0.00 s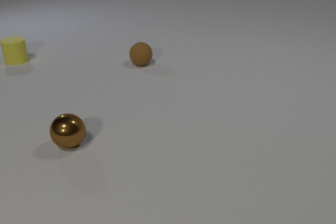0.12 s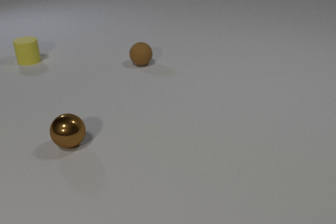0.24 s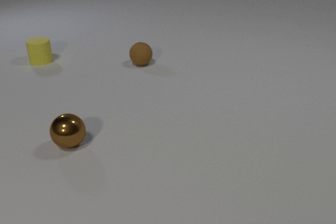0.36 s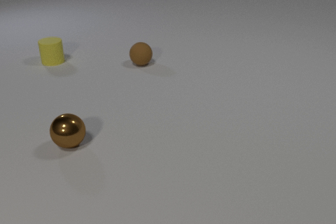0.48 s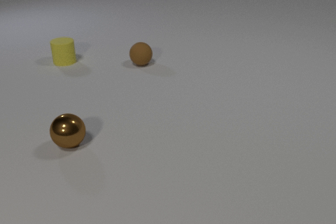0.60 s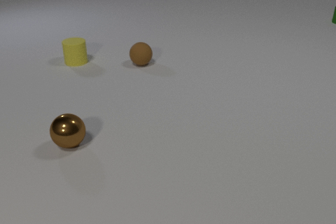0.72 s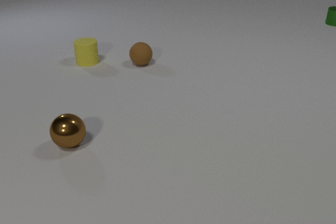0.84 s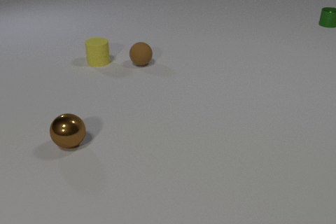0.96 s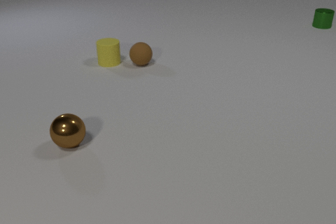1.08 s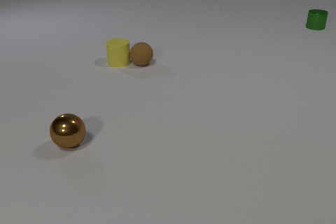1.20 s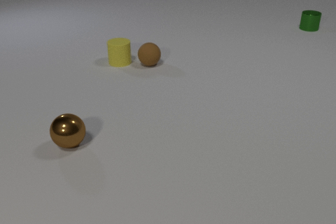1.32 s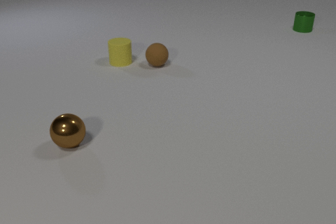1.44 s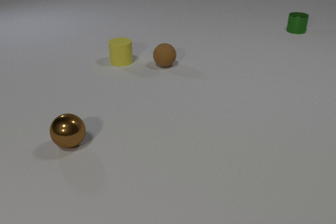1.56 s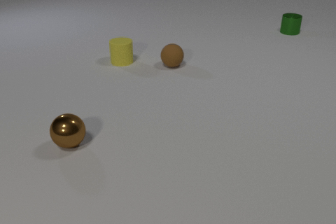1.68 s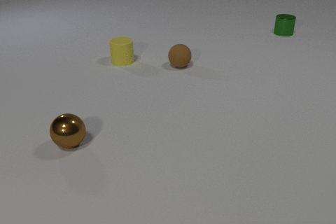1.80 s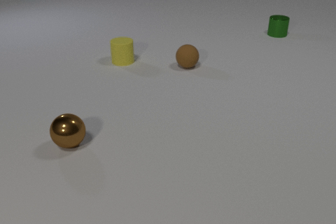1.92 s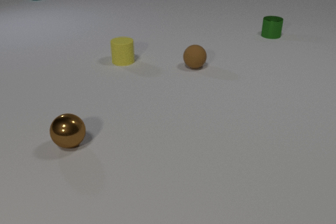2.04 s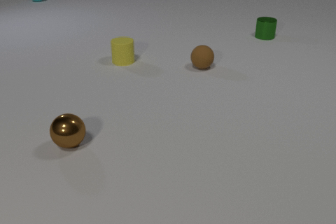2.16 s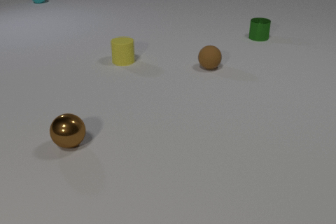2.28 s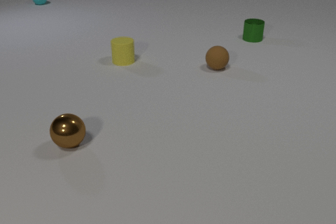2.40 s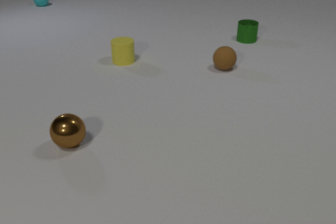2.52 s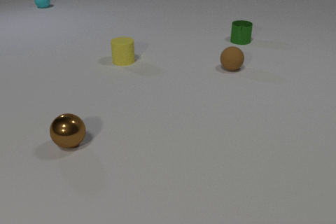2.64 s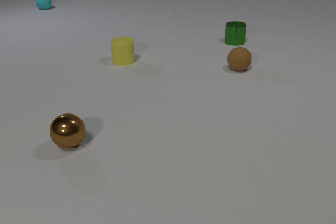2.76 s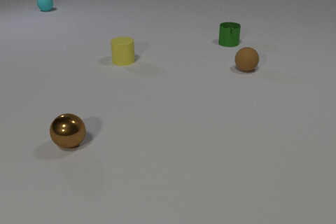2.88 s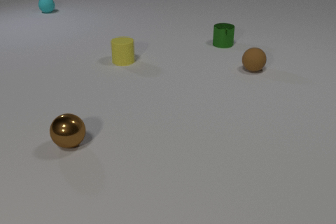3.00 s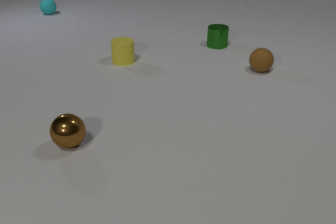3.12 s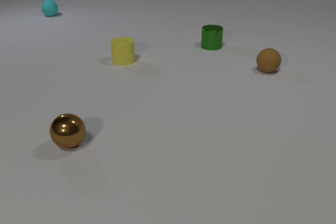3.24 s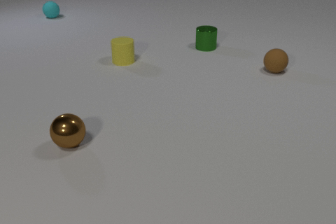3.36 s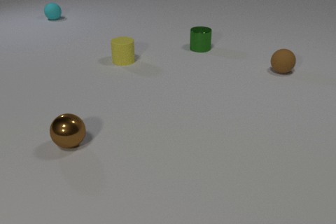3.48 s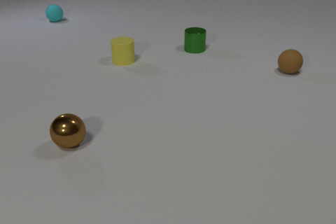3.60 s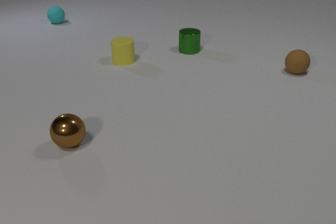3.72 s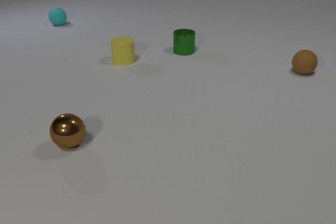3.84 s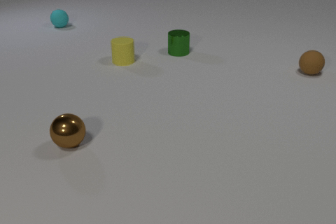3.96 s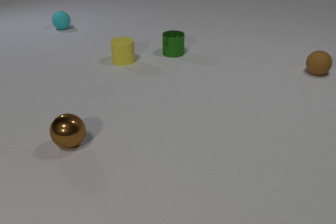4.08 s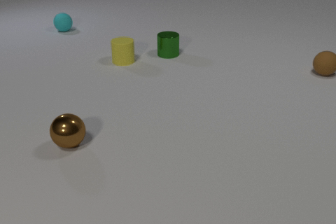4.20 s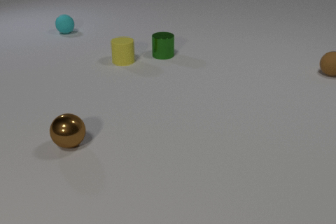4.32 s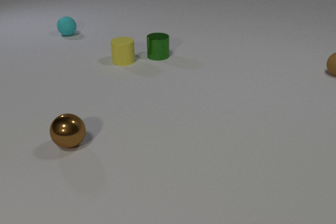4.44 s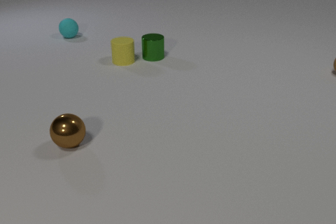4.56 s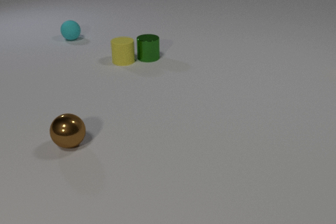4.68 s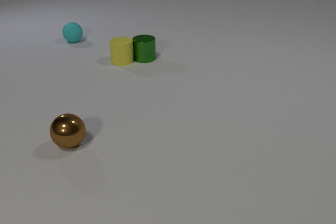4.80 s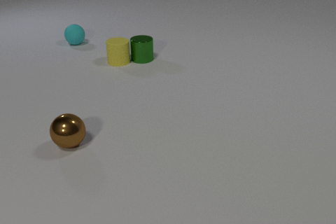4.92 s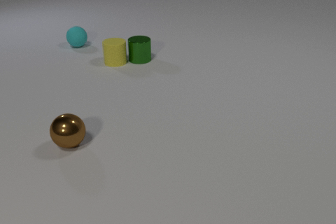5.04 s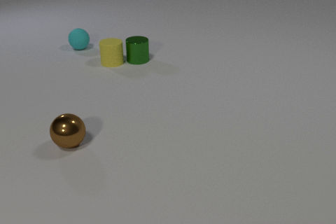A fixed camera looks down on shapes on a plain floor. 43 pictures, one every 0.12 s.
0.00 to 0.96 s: The yellow rubber cylinder slides to the right. The green metal cylinder comes in at the right edge, slides toward the camera and to the left.
0.96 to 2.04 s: The yellow rubber cylinder slides to the right. The brown rubber sphere rolls to the right. The green metal cylinder slides to the left and toward the camera. The cyan rubber sphere comes in at the top edge, rolls toward the camera. The yellow rubber cylinder and the brown rubber sphere collide.
2.04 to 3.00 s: The brown rubber sphere rolls to the right. The green metal cylinder slides to the left and toward the camera. The cyan rubber sphere rolls toward the camera.
3.00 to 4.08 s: The brown rubber sphere rolls to the right. The green metal cylinder slides to the left and toward the camera. The cyan rubber sphere rolls toward the camera.
4.08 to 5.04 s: The yellow rubber cylinder slides to the left. The brown rubber sphere rolls to the right, leaves at the right edge. The green metal cylinder slides to the left and toward the camera. The cyan rubber sphere rolls toward the camera. The yellow rubber cylinder and the green metal cylinder collide.
How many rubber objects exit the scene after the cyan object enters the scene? 1.
Are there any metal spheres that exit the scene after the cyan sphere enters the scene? no.
What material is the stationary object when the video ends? metal.
